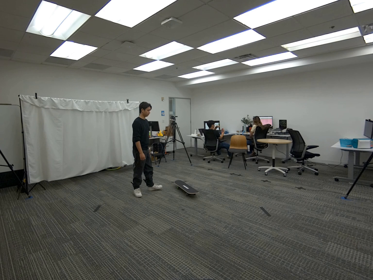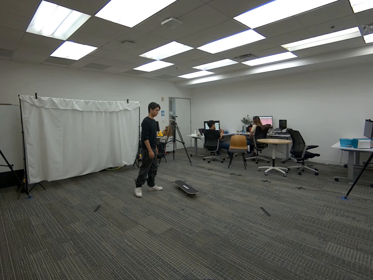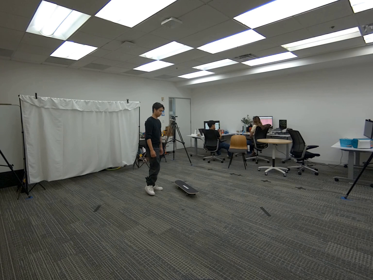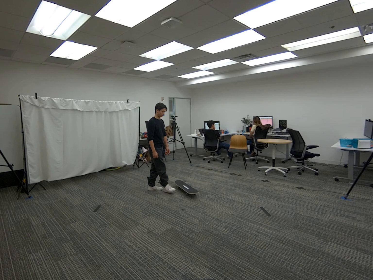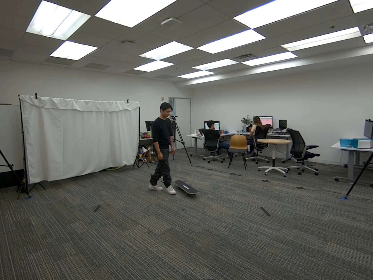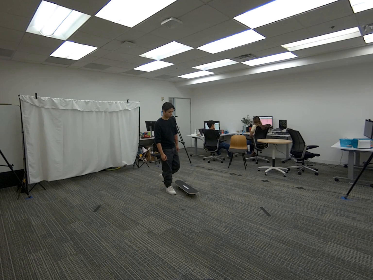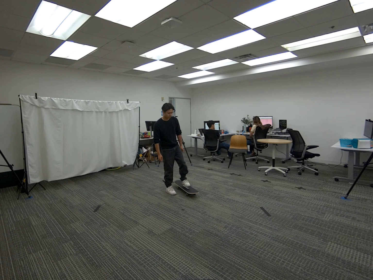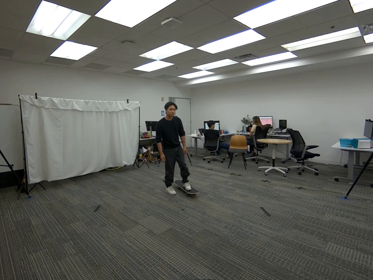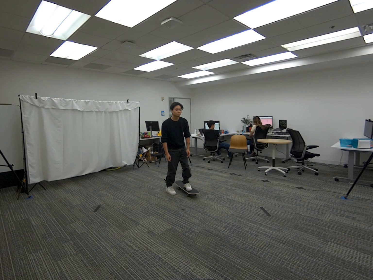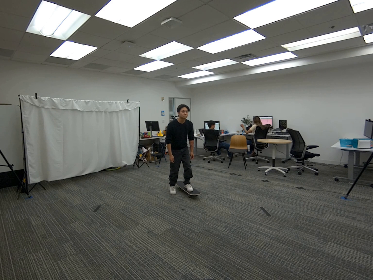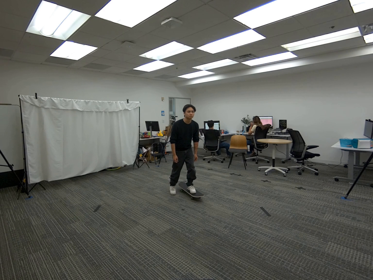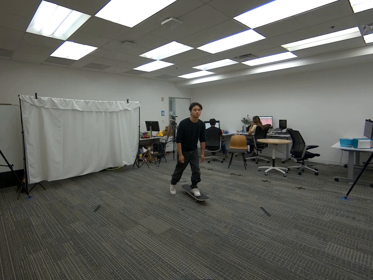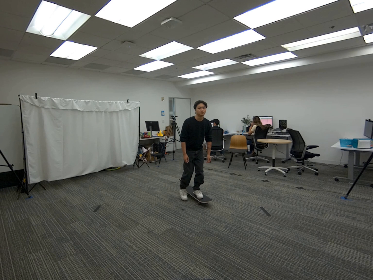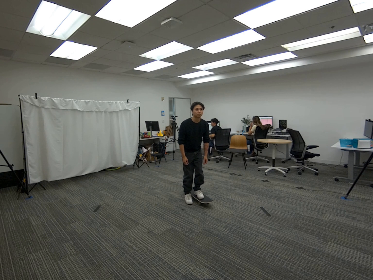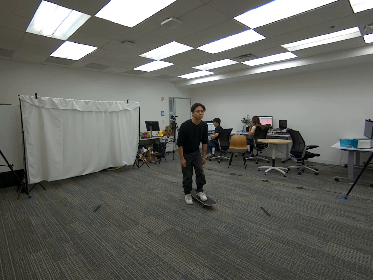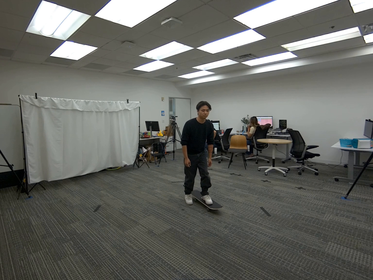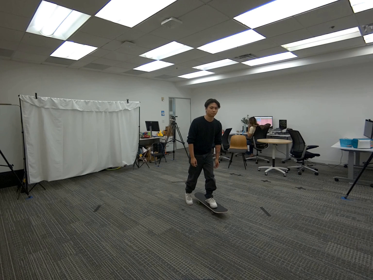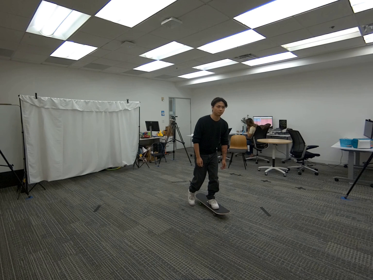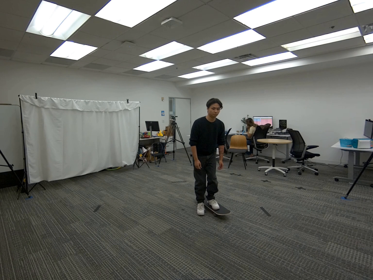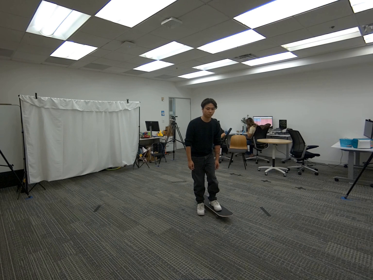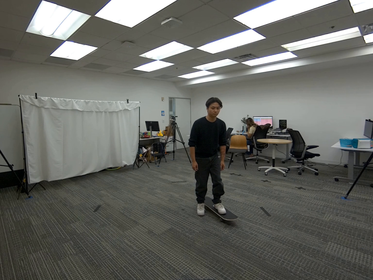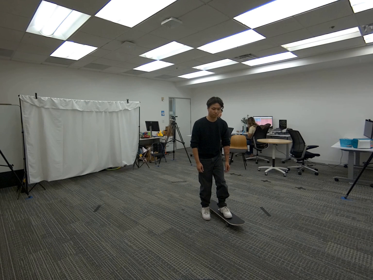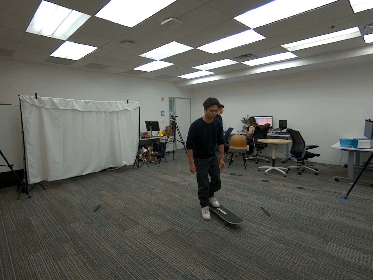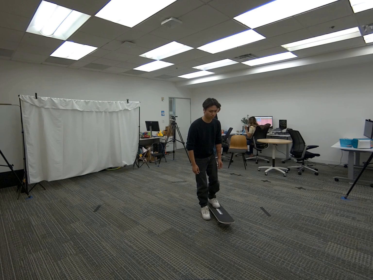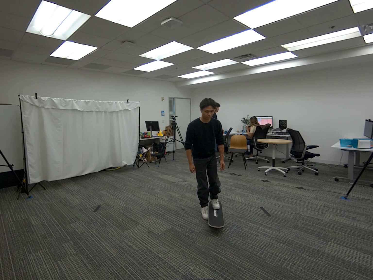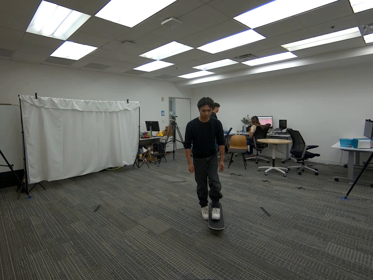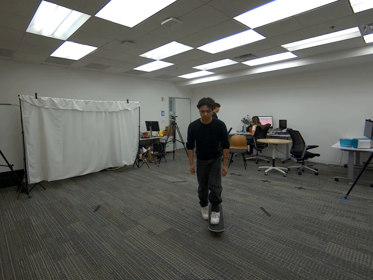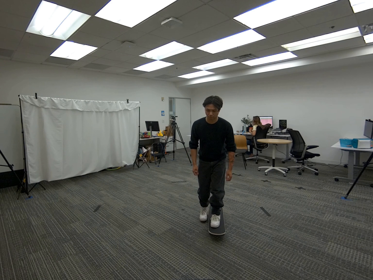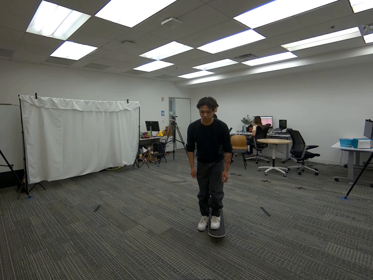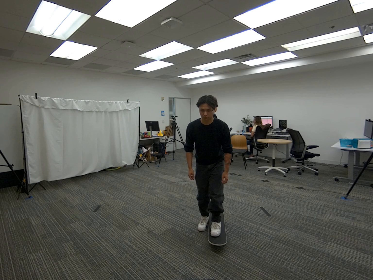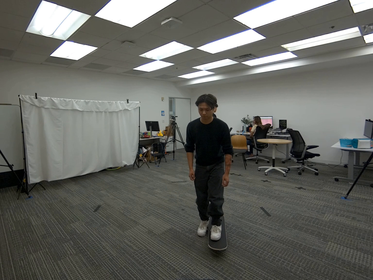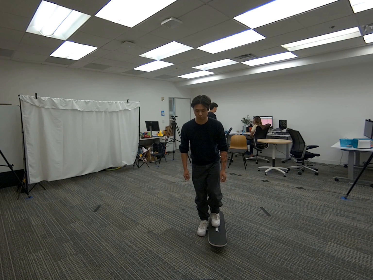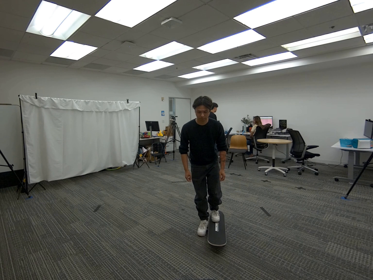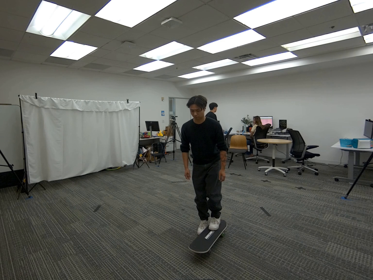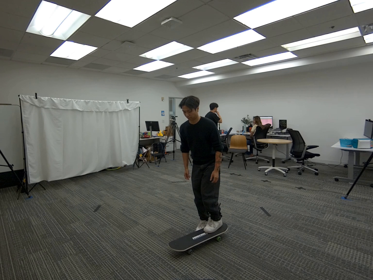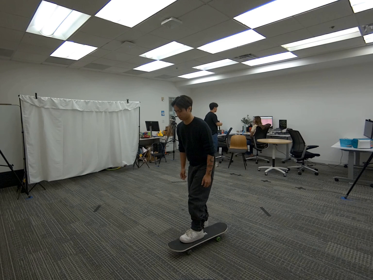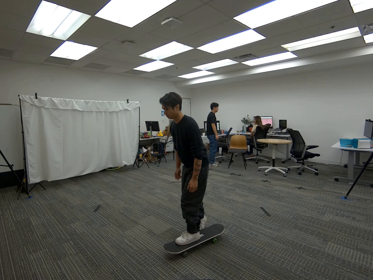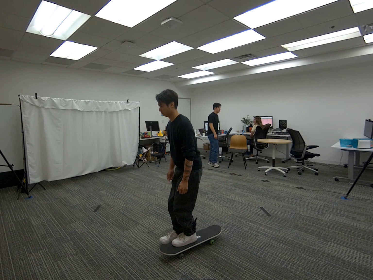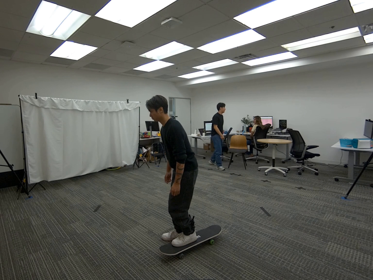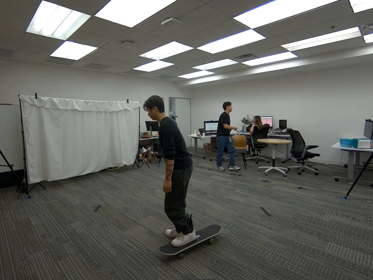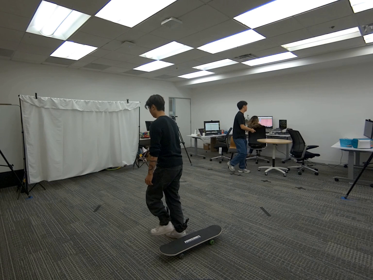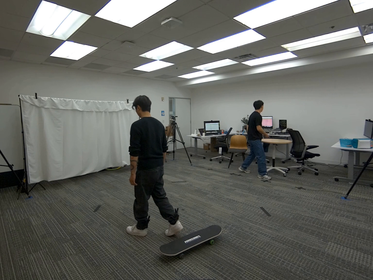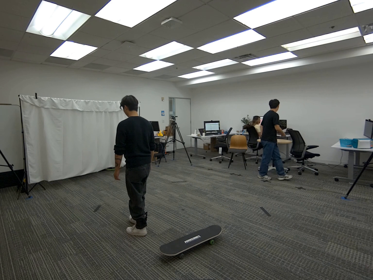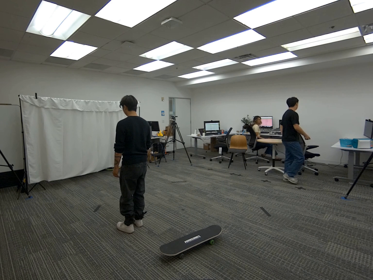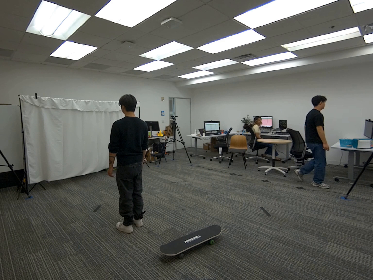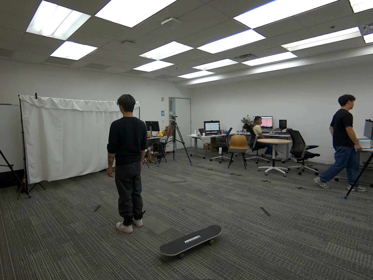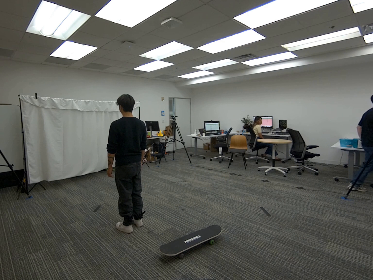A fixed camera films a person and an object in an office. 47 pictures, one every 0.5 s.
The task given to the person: Walk to the skateboard on the ground. Place one of your foot on the skateboard, and use the other foot to push you and the skateboard around the ground within the bounding areaa. When you are done, step off the skateboard.
